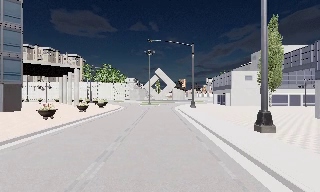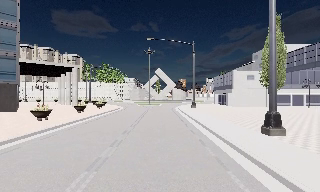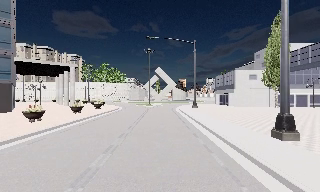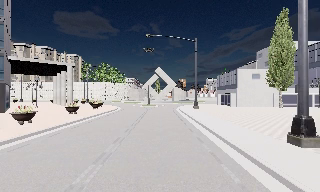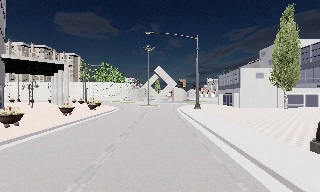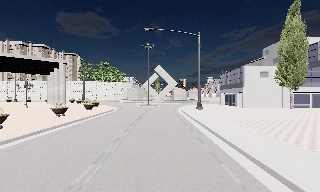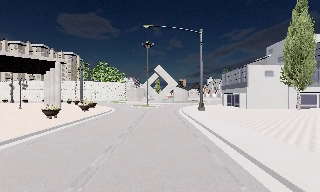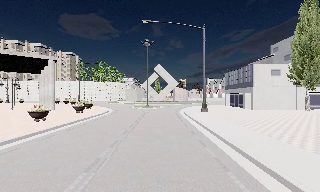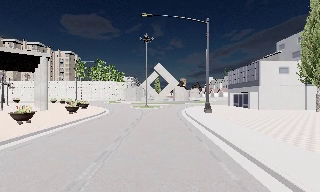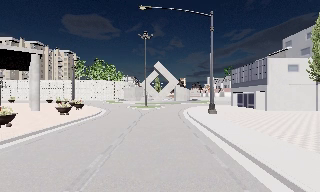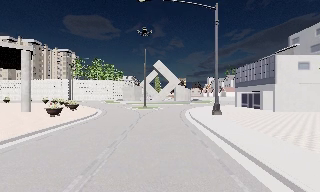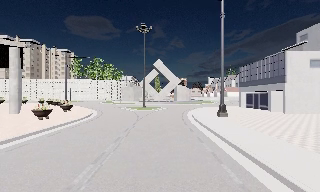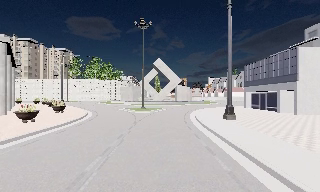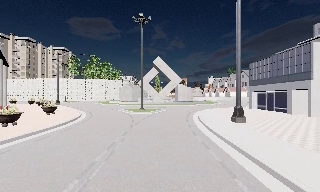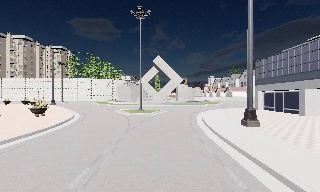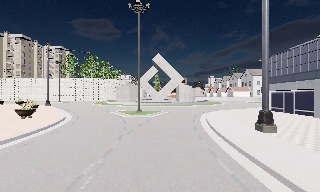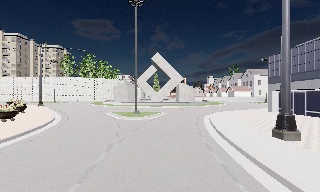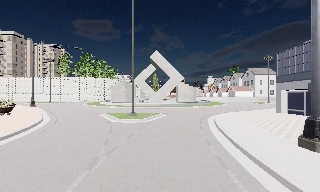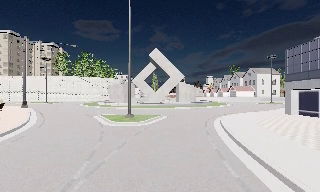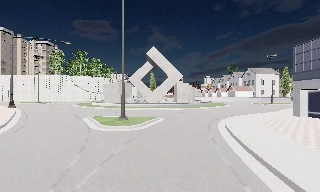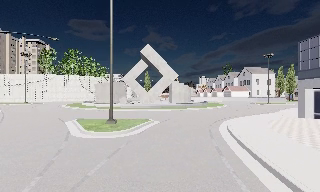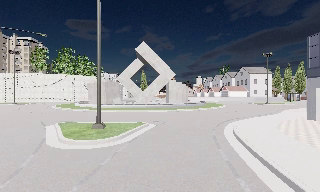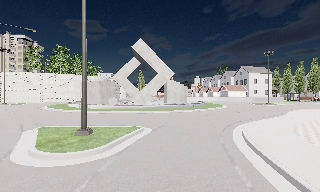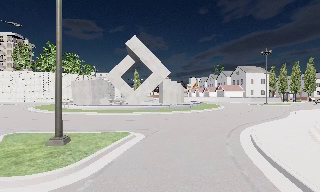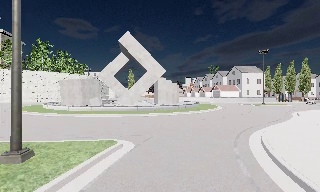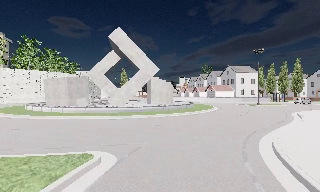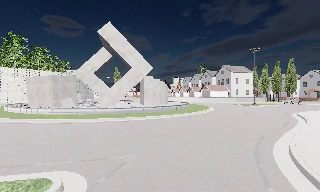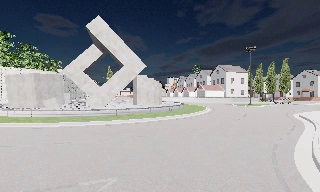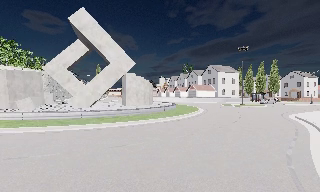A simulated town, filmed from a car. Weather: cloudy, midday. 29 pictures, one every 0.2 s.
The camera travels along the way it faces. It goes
forward.
0.0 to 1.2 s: The camera travels forward, about 5 m, so what stands in front looms larger. It gains speed.
1.2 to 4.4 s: The camera travels forward, about 20 m, so what stands in front looms larger.
4.4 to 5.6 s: The camera swings to its right by about 10 degrees, and the scene slides to the left. It travels forward, about 8 m, so what stands in front looms larger.
The film runs forward here.
